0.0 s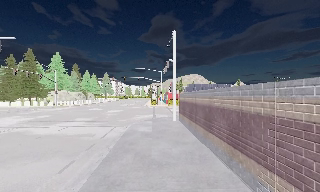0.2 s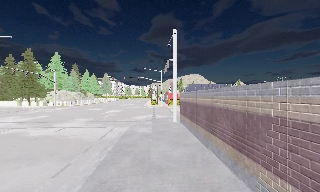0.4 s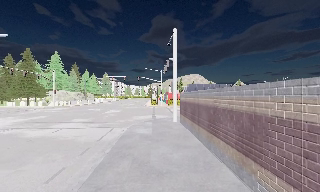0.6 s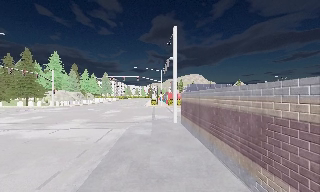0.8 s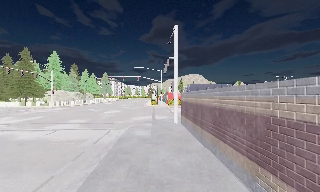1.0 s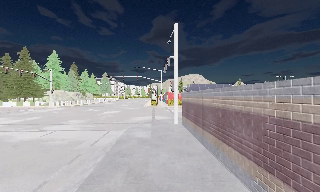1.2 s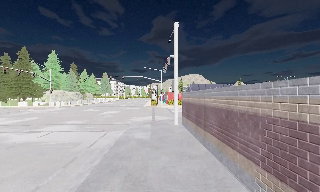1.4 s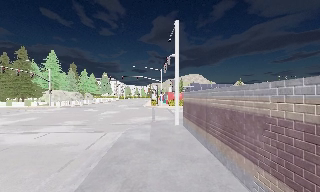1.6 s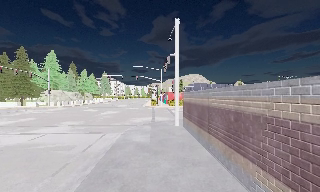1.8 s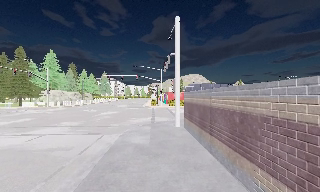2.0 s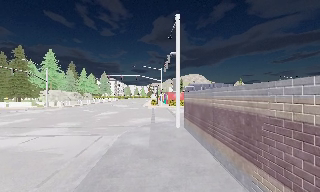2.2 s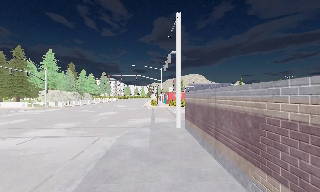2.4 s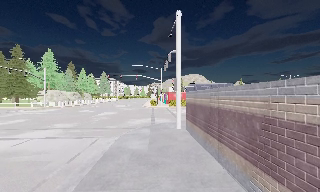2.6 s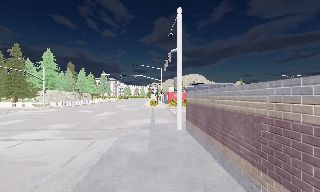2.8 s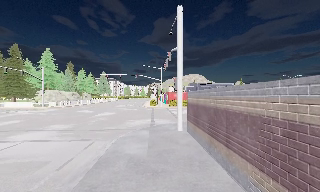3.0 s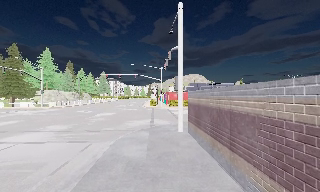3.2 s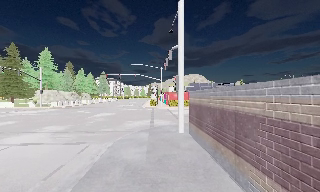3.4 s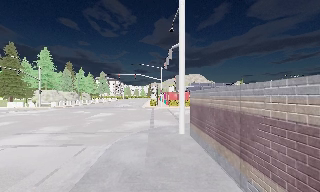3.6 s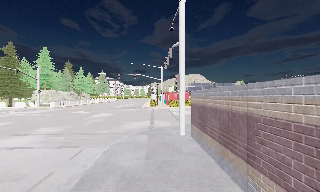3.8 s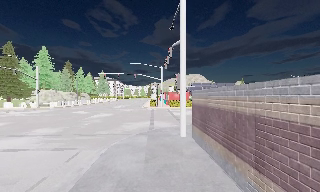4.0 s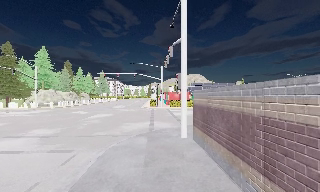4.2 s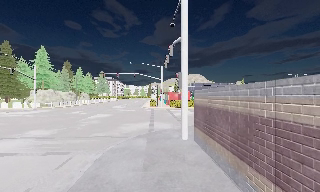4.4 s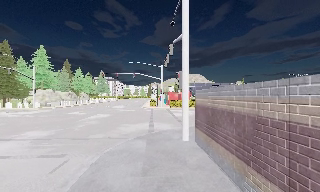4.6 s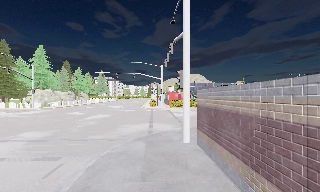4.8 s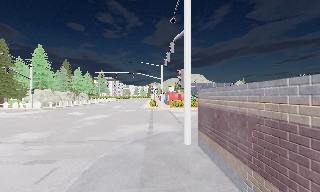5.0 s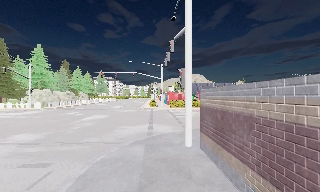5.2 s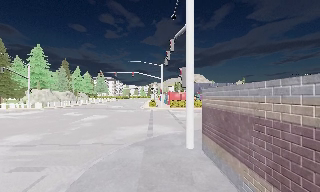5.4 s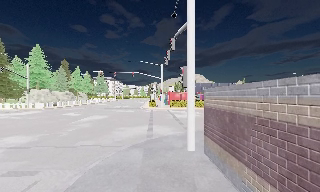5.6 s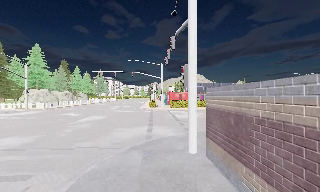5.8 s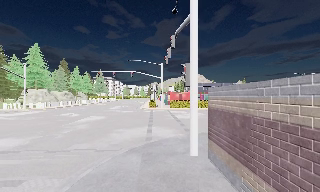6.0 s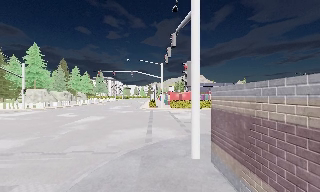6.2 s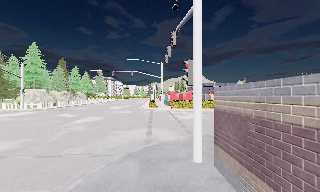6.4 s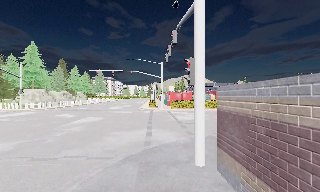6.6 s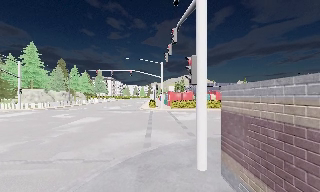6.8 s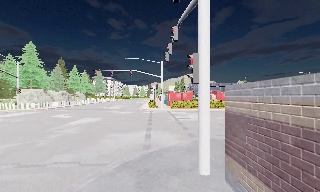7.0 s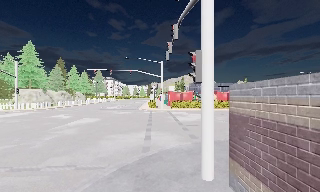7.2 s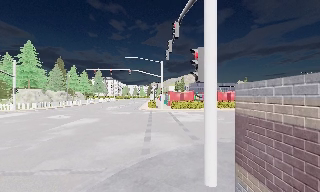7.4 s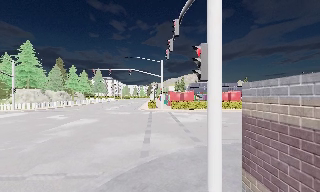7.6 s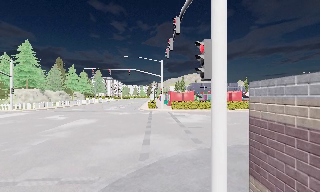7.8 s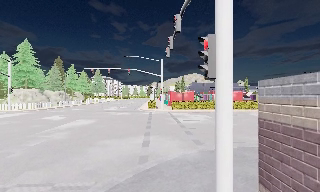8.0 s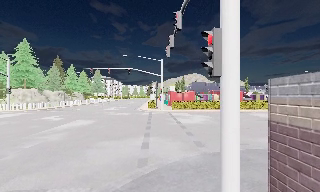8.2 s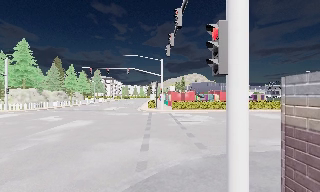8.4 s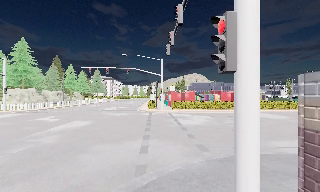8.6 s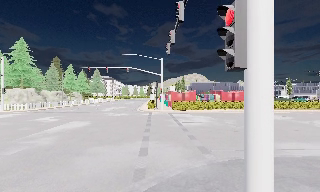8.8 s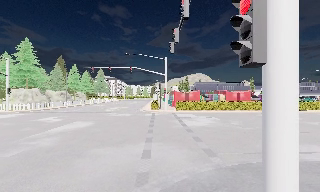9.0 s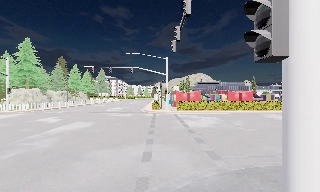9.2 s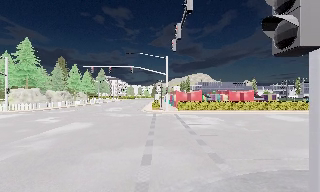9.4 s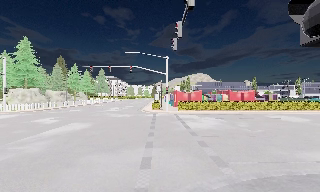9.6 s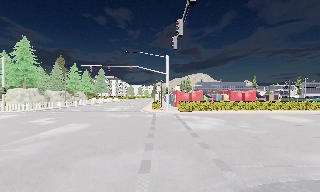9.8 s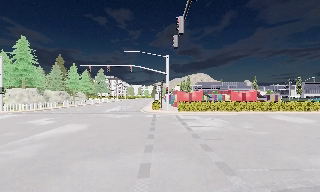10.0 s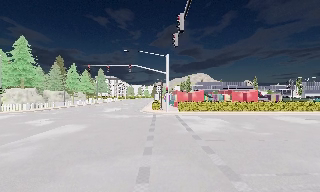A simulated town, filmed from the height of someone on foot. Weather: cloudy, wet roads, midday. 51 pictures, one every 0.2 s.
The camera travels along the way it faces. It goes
forward.
0.0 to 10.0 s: The camera travels forward, about 14 m, so what stands in front looms larger.
The film runs forward here.
